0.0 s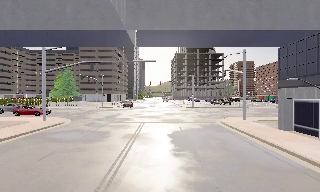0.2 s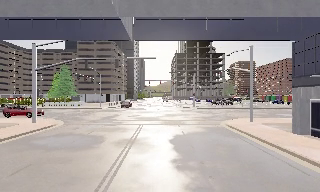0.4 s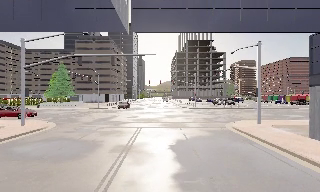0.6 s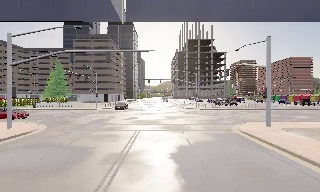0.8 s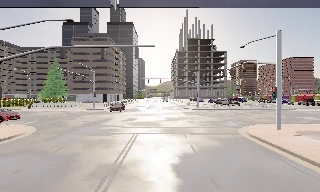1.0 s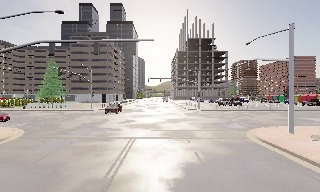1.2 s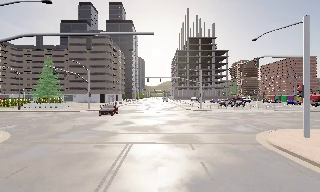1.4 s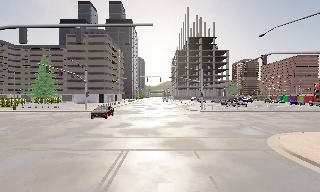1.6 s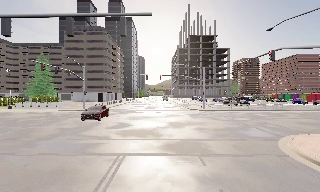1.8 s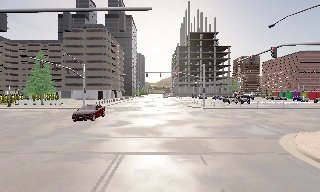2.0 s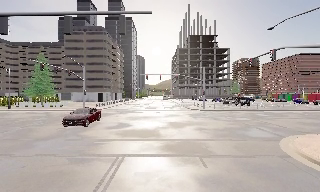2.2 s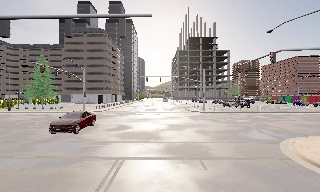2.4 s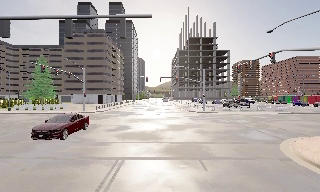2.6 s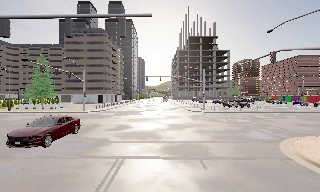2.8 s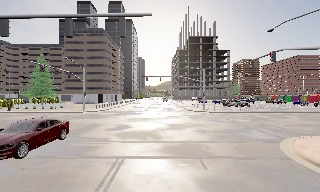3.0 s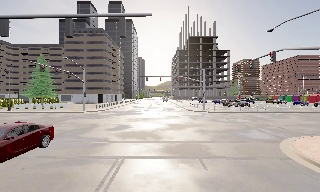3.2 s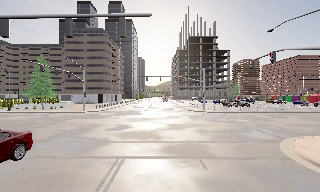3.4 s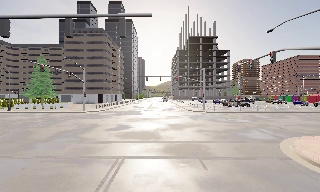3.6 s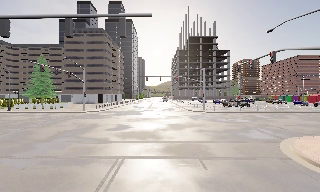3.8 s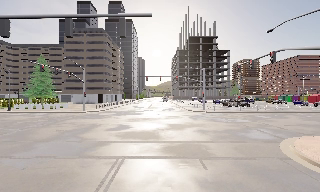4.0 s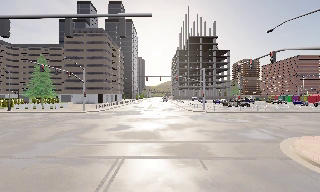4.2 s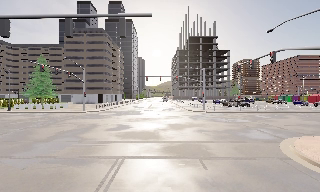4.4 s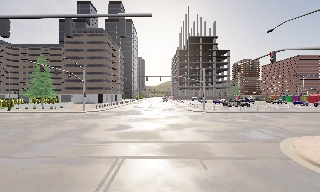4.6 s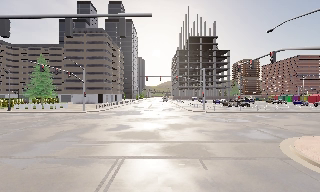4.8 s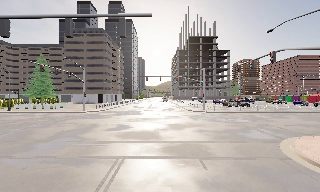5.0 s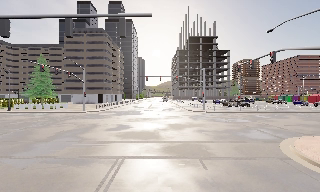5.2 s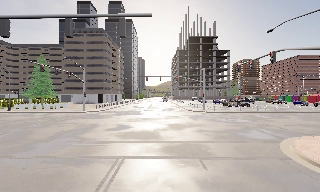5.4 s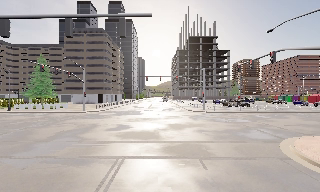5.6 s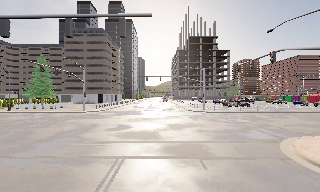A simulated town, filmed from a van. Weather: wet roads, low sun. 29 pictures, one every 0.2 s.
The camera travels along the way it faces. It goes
forward.
0.0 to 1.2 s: The camera travels forward, about 7 m, so what stands in front looms larger.
1.2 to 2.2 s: The camera travels forward, about 2 m, so what stands in front looms larger. It loses speed.
2.2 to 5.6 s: The camera keeps its place and its aim.
The film runs forward here.
